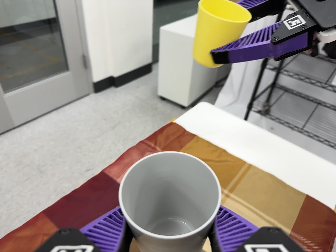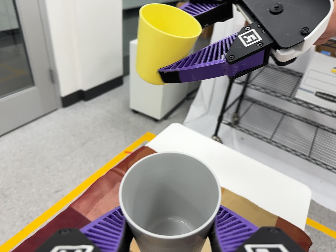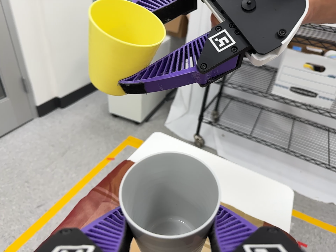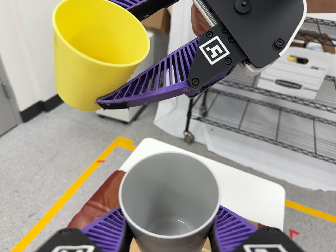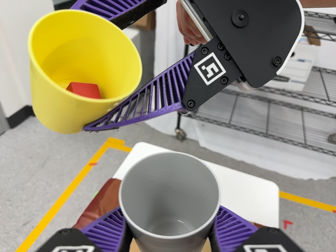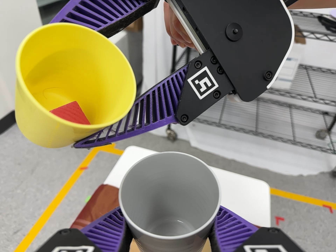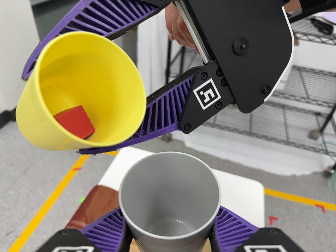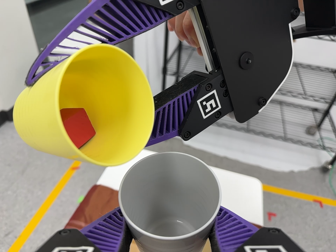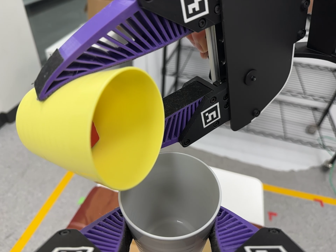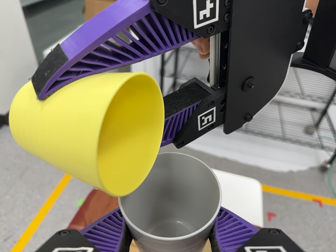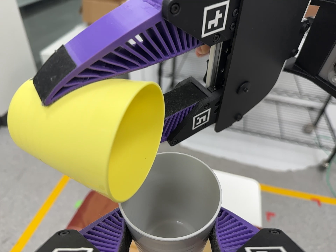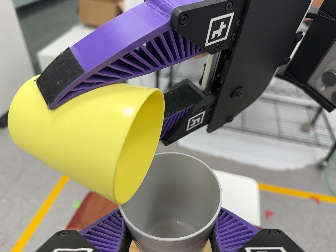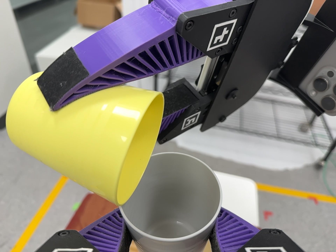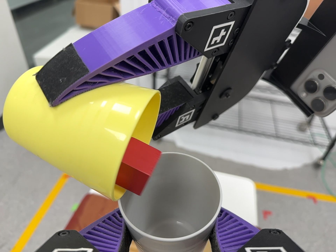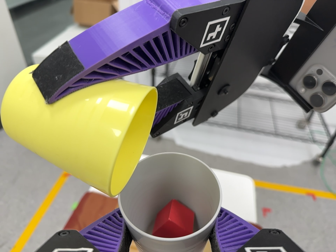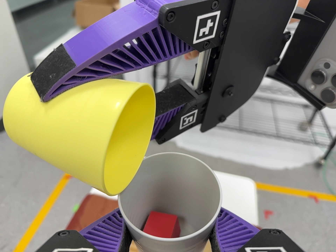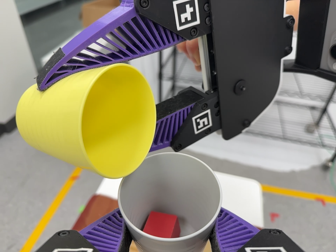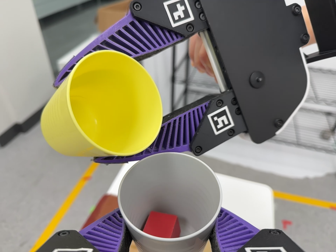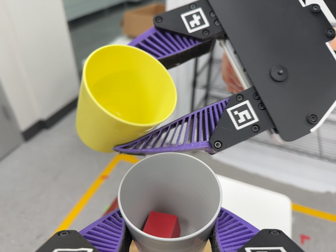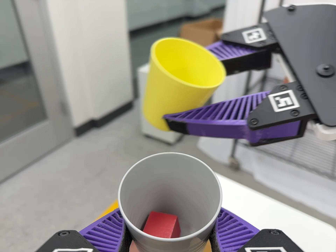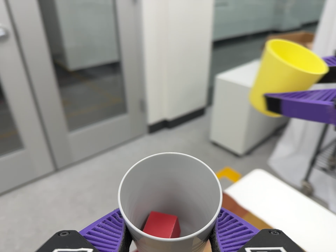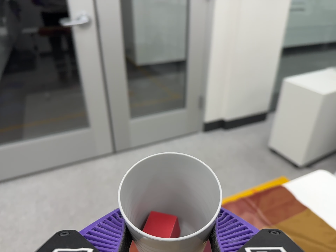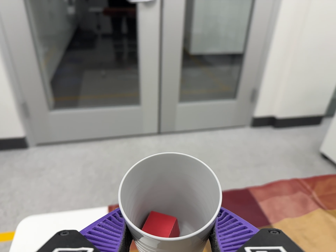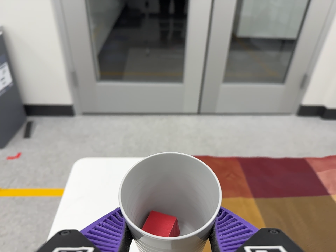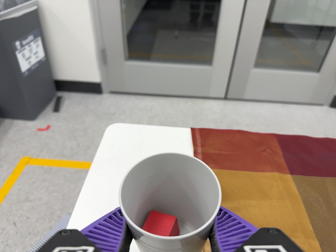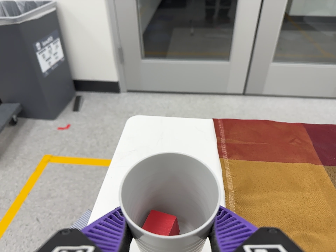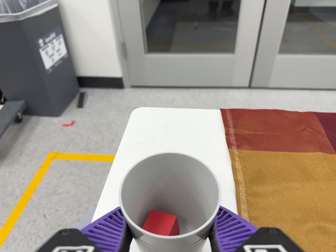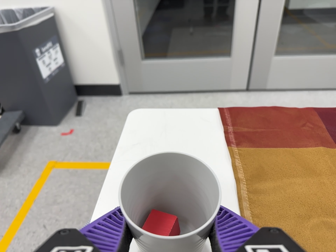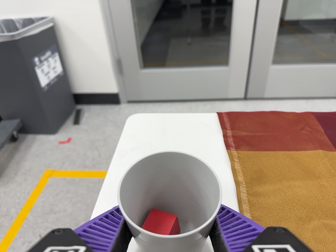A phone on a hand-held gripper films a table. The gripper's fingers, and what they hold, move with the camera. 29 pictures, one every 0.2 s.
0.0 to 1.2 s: The scene slides to the left, as the camera pans about 20 degrees to its right. It travels toward the top of its view, about 14 cm, so close, fixed things drift downward. It rolls about its line of sight by about 15 degrees, and the scene rotates counterclockwise.
1.2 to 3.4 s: The camera shifts only a little, or ends up much as it began.
3.4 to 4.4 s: The scene slides to the right, as the camera pans about 50 degrees to its left. It travels toward the bottom of its view, about 20 cm, so close, fixed things drift upward. It rolls about its line of sight by about 35 degrees, and the scene rotates clockwise.
4.4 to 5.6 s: The scene slides to the right, as the camera pans about 15 degrees to its left. It travels toward the bottom of its view, to its left and forward, about 14 cm, so close, fixed things drift upward.
The film runs forward here.
